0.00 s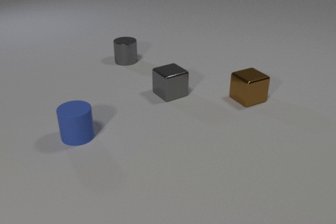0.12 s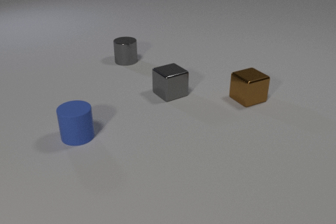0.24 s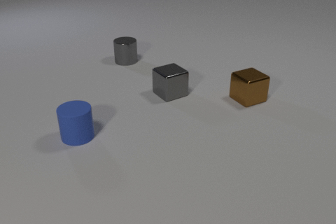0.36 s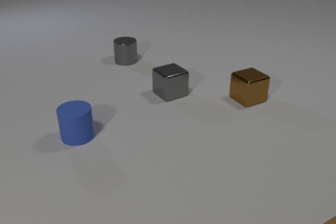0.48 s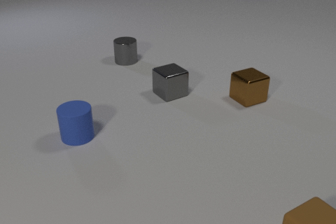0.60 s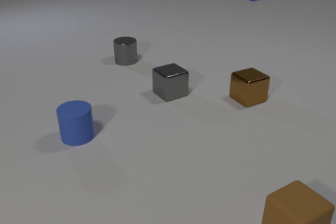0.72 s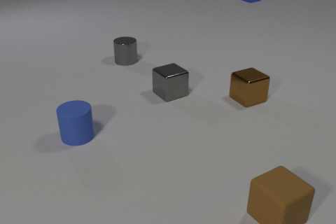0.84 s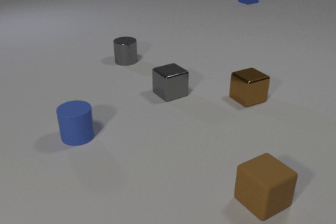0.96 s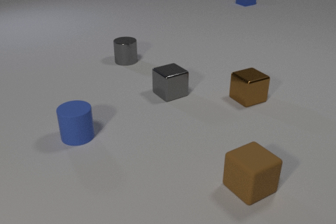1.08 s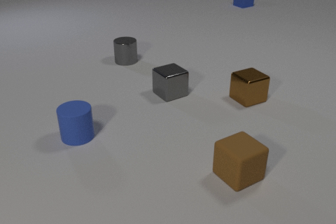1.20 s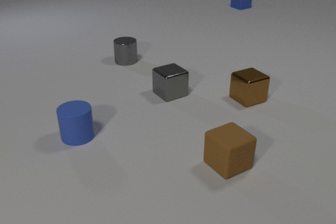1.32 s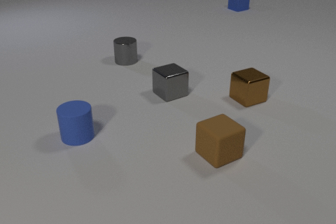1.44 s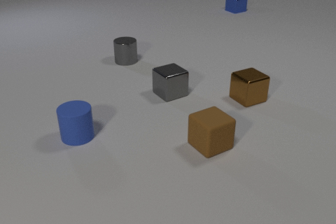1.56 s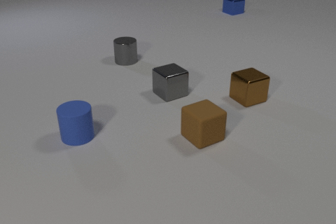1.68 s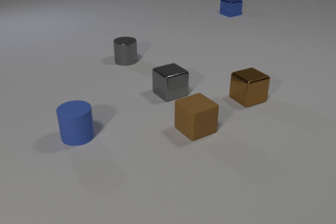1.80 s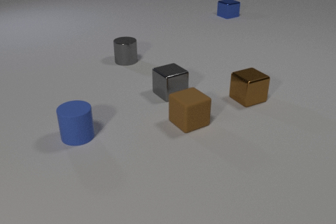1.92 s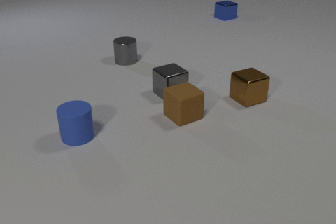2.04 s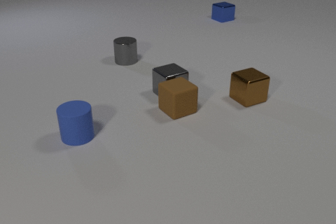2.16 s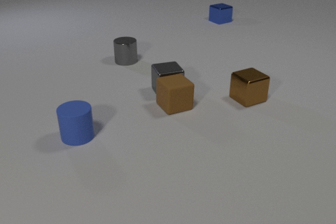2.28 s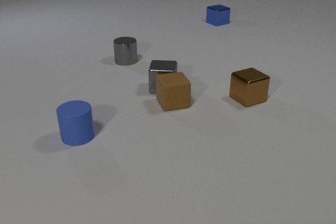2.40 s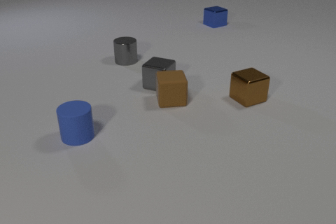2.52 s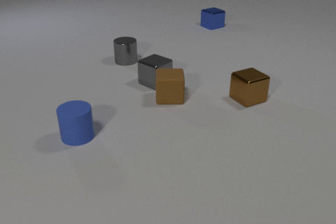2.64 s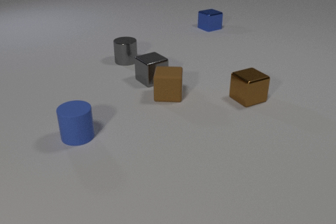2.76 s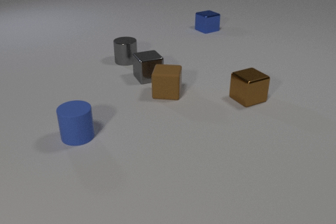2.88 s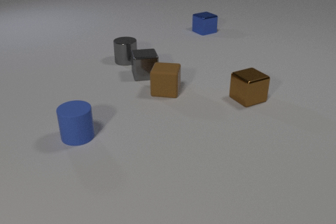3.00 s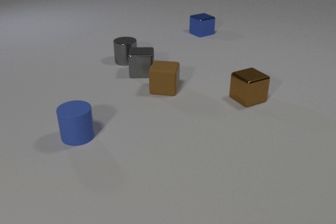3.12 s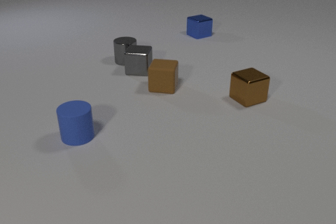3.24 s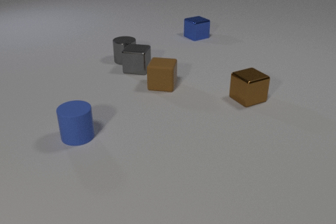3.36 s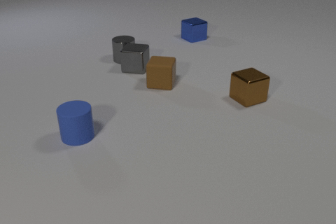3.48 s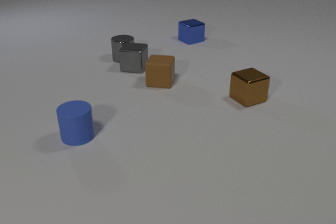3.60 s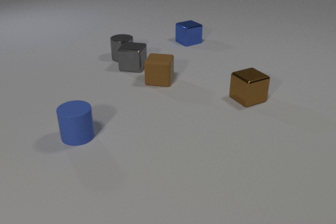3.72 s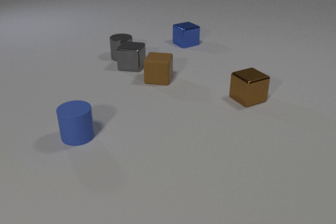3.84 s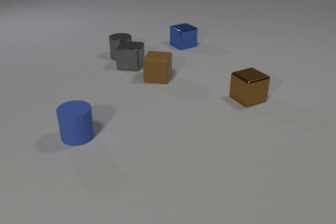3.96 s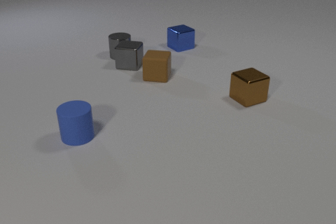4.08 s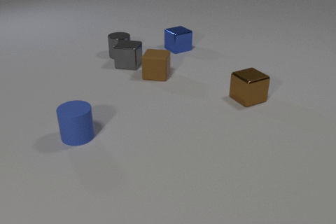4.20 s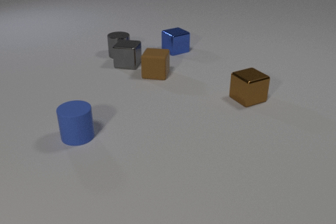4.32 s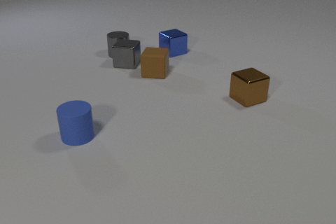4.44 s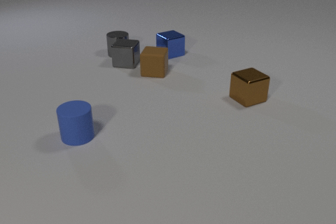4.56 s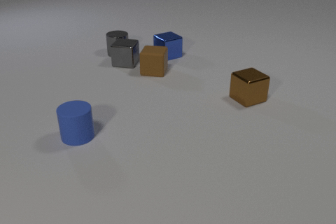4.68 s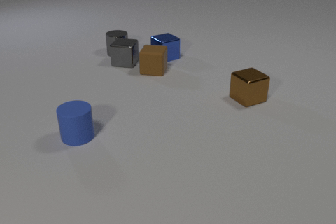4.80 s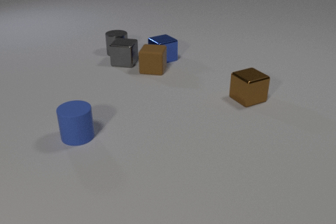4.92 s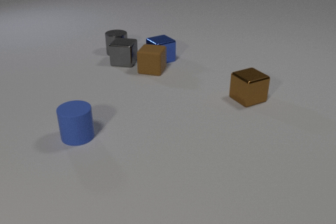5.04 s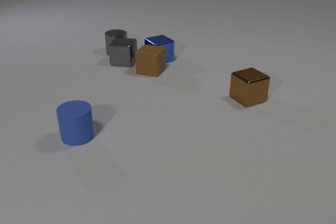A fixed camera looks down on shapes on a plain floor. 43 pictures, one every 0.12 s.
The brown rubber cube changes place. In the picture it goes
away from the camera.
The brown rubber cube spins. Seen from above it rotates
clockwise.
0.00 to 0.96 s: The brown rubber cube comes in at the bottom edge, slides away from the camera and to the left. The blue metal cube comes in at the top edge, slides toward the camera.
0.96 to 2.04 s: The brown rubber cube slides away from the camera and to the left. The blue metal cube slides toward the camera.
2.04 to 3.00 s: The brown rubber cube slides away from the camera, spins so that its near face slides to the left, clockwise seen from above. The gray metal cube slides away from the camera and to the left, spins so that its near face slides to the left, clockwise seen from above. The blue metal cube slides toward the camera and to the left. The brown rubber cube and the gray metal cube collide.
3.00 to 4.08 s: The brown rubber cube slides away from the camera. The gray metal cube slides away from the camera and to the left. The blue metal cube slides toward the camera and to the left. The gray metal cylinder slides away from the camera. The gray metal cube and the gray metal cylinder collide.
4.08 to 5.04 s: The brown rubber cube slides away from the camera and to the left. The gray metal cube slides away from the camera and to the left. The blue metal cube slides toward the camera and to the left. The gray metal cylinder slides away from the camera. The brown rubber cube and the blue metal cube collide.
What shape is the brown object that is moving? cube.
What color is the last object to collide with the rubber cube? blue.
What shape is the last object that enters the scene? cube.
